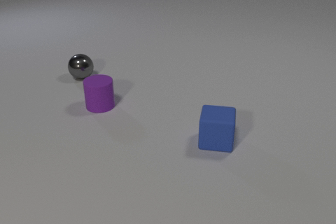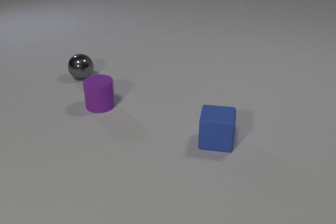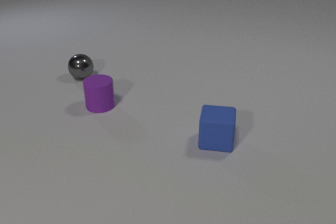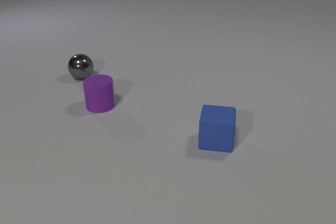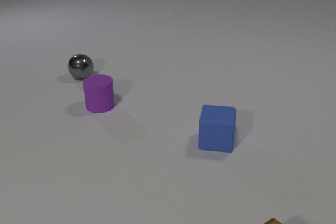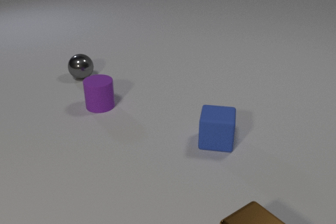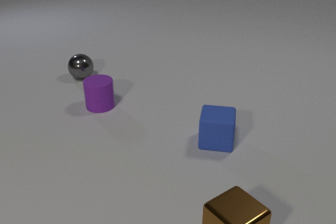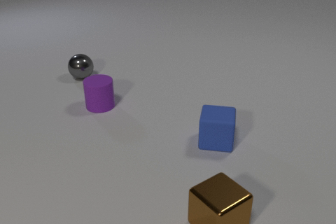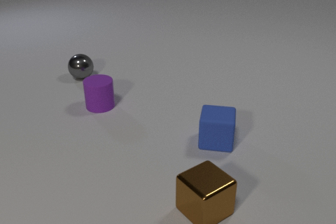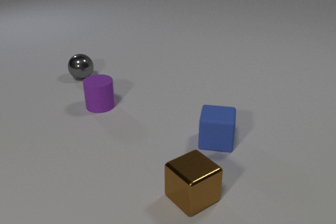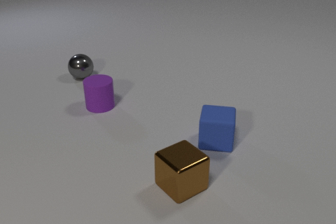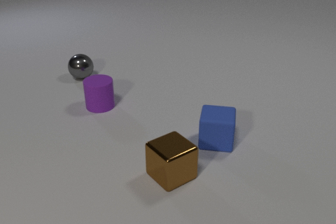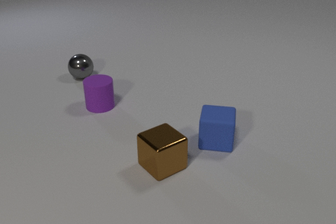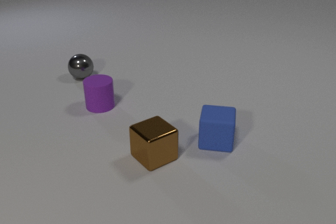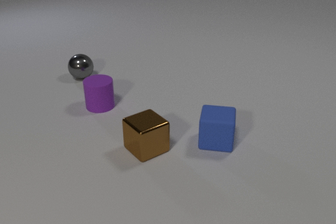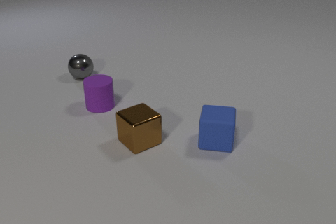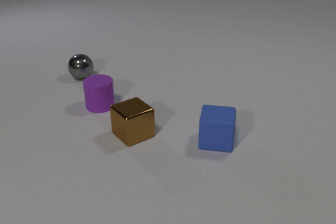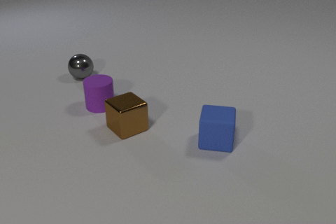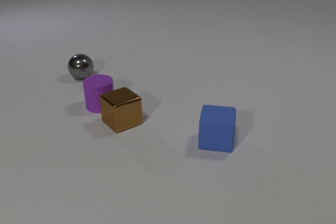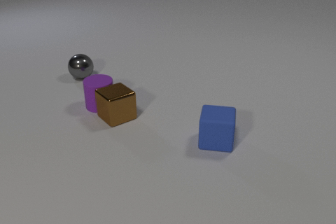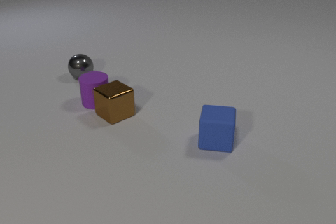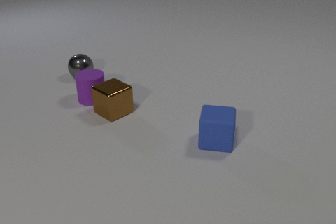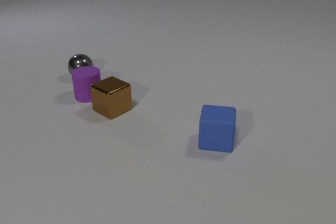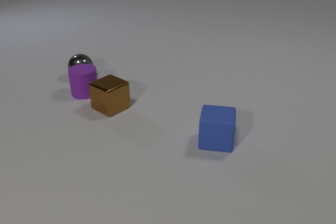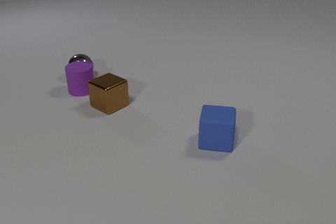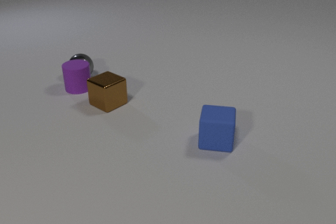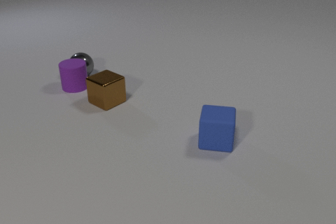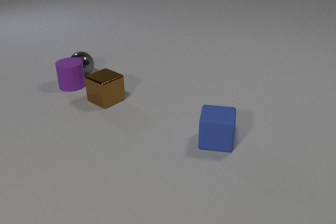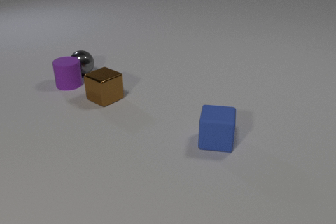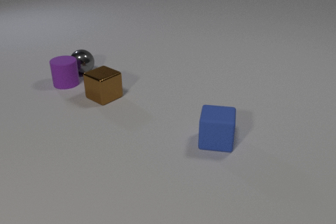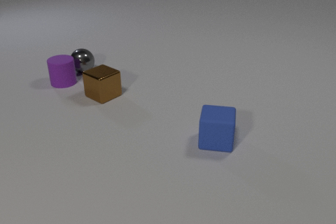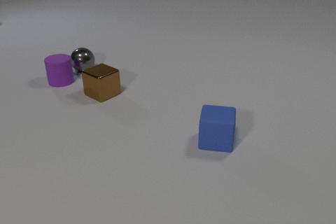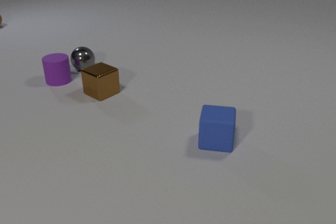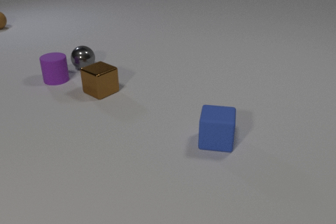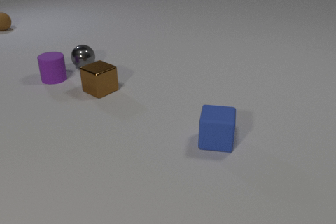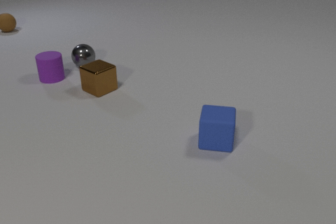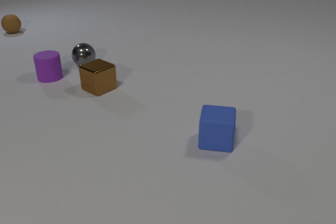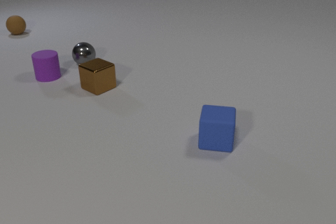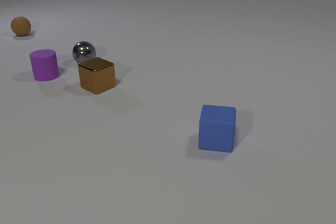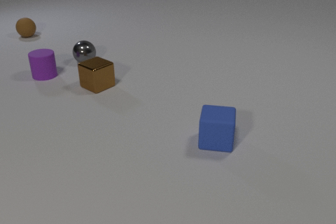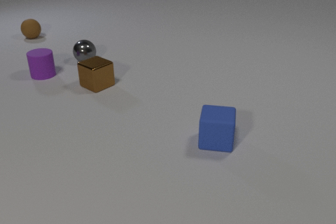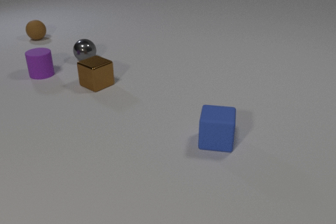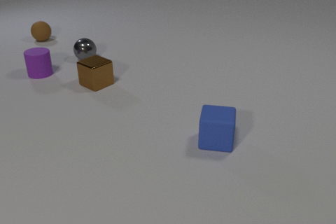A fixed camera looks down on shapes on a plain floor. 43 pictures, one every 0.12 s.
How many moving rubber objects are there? 2.
What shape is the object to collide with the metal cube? cylinder.
Are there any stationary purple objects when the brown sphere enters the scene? no.
0.00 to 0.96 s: The brown metal cube comes in at the bottom edge, slides away from the camera and to the left.
0.96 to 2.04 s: The brown metal cube slides away from the camera and to the left.
2.04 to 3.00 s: The brown metal cube slides away from the camera. The purple rubber cylinder slides away from the camera and to the left. The brown metal cube and the purple rubber cylinder collide. The purple rubber cylinder and the gray metal sphere collide.
3.00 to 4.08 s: The brown metal cube slides away from the camera. The purple rubber cylinder slides away from the camera and to the left. The gray metal sphere rolls away from the camera. The brown rubber sphere comes in at the left edge, rolls toward the camera and to the right.
4.08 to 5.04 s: The brown metal cube slides away from the camera. The purple rubber cylinder slides away from the camera and to the left. The gray metal sphere rolls away from the camera. The brown rubber sphere rolls toward the camera and to the right.
